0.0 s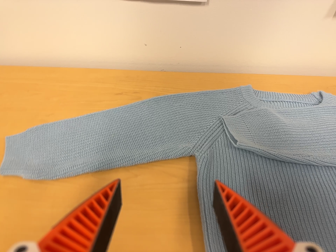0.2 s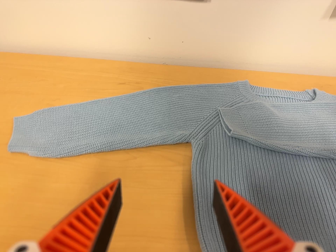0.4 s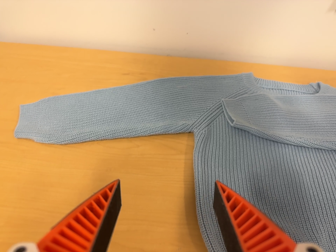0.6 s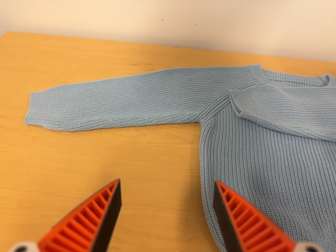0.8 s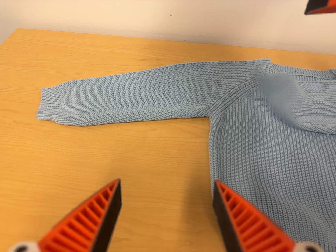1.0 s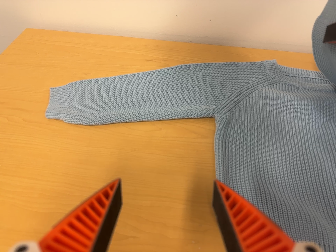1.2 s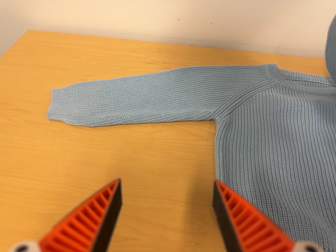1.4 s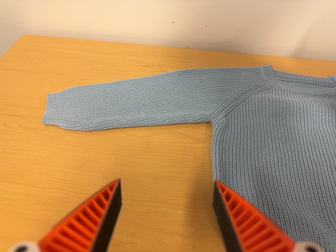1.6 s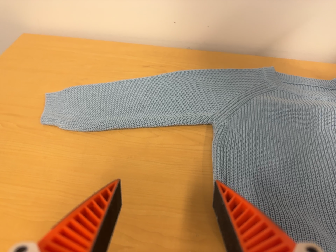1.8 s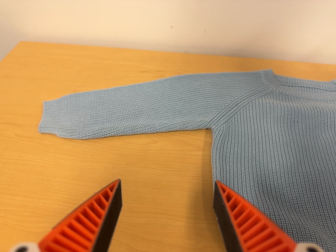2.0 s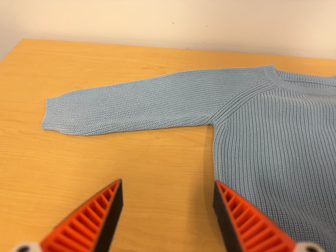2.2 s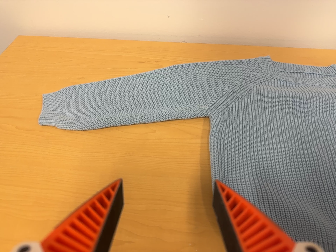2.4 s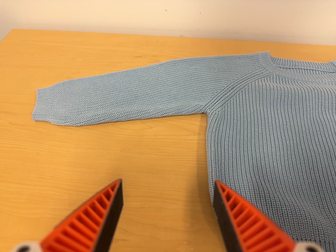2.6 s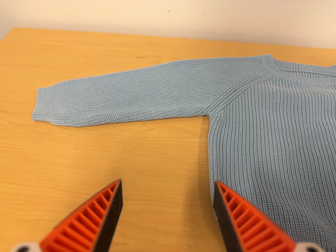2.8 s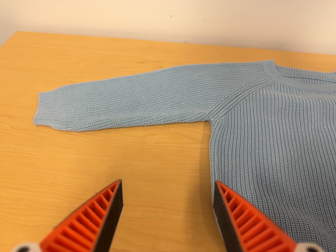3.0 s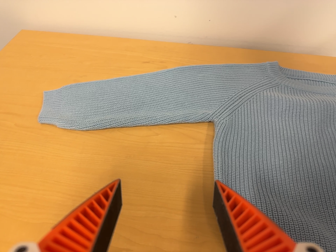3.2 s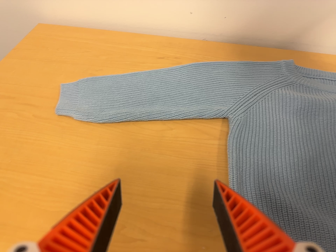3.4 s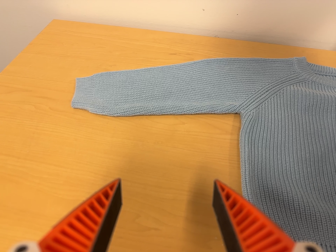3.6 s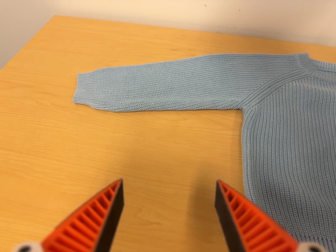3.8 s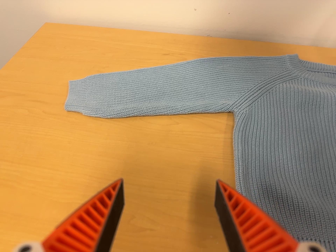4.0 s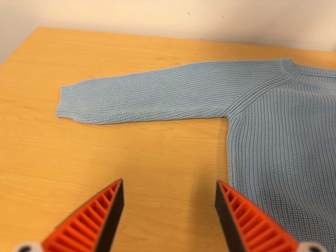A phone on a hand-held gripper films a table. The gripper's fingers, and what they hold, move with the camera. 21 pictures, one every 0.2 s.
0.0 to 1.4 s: The camera travels toward the bottom of its view and backward, about 6 cm, so close, fixed things drift upward.
1.4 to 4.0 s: The camera shifts only a little, or ends up much as it began.
The film runs backward here.
